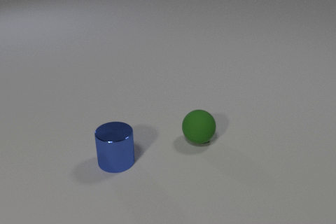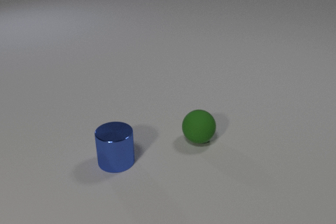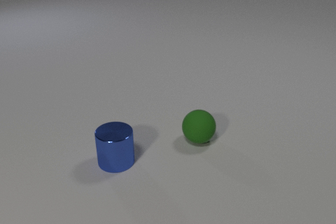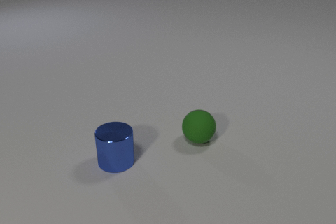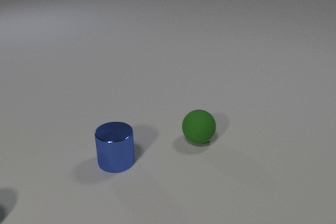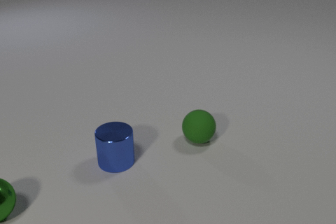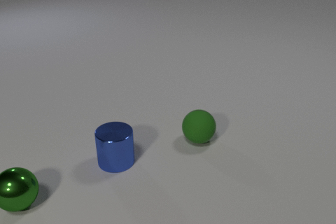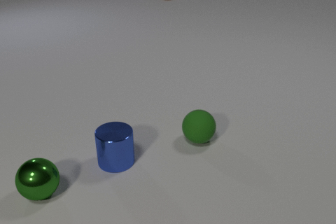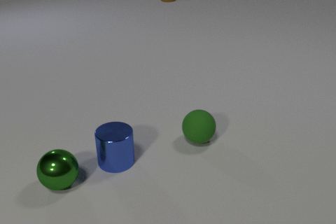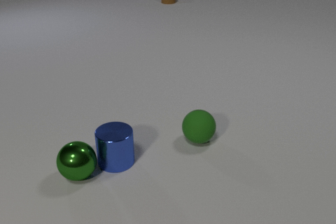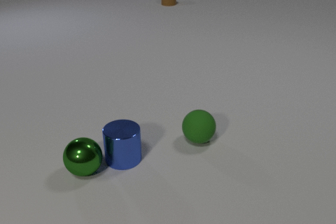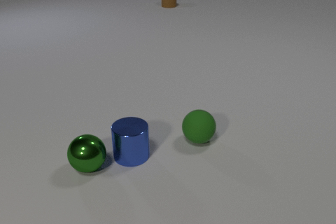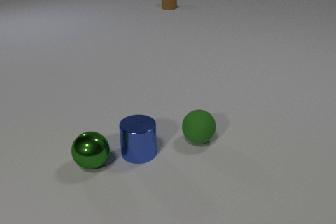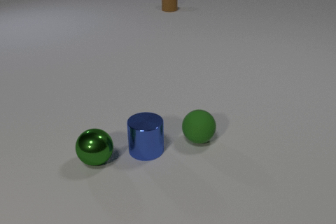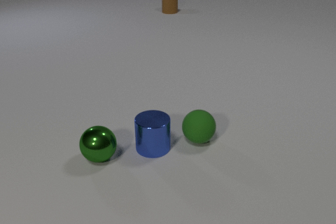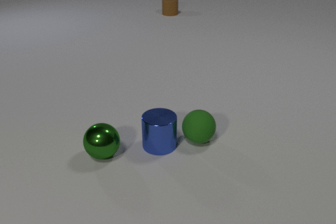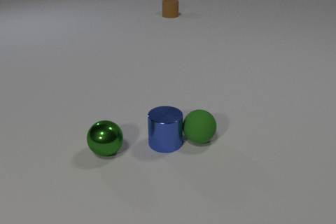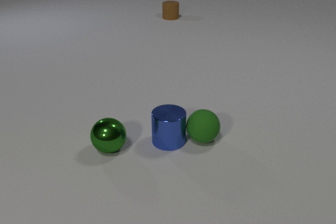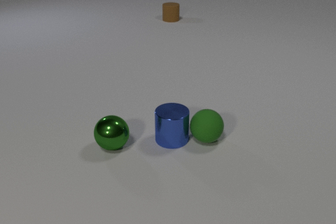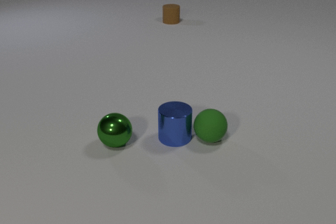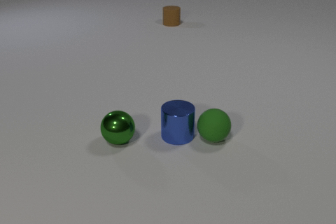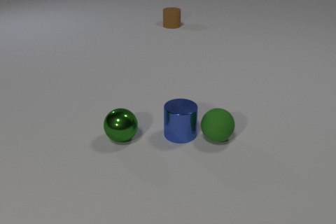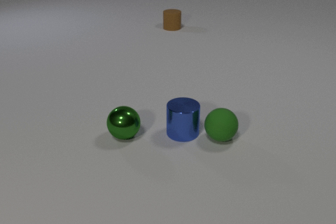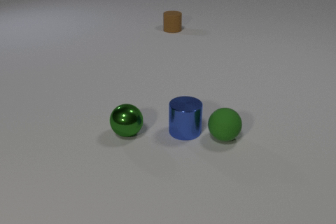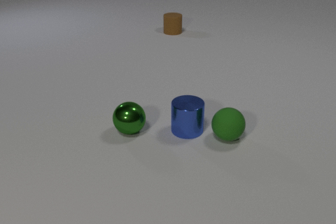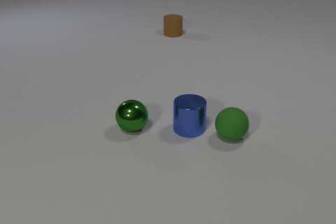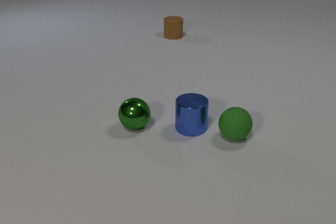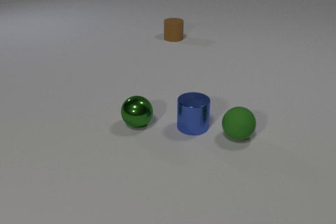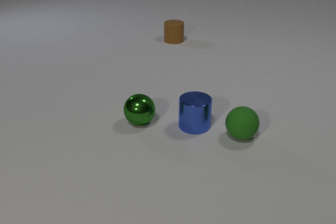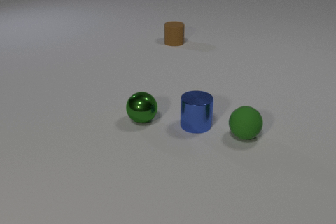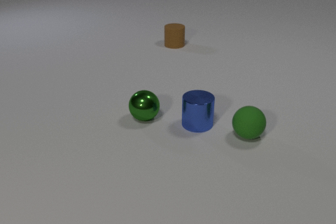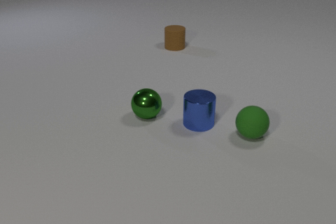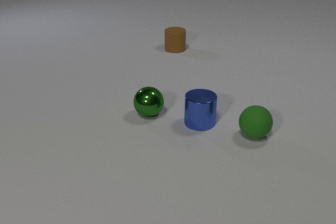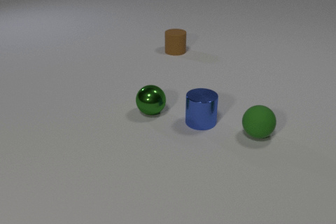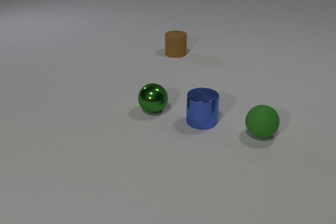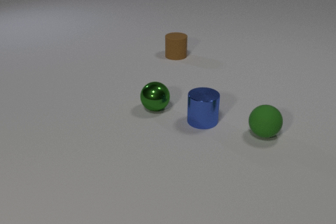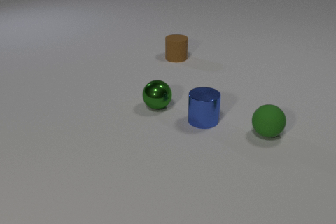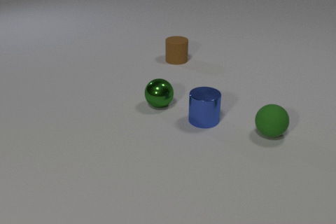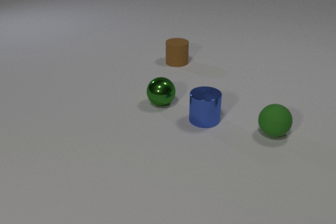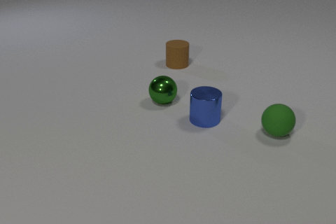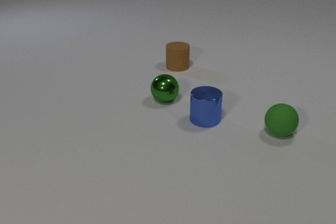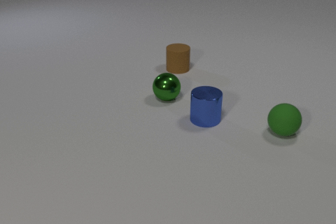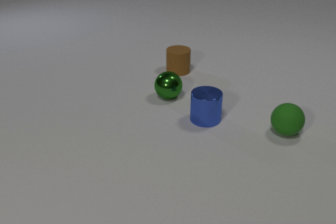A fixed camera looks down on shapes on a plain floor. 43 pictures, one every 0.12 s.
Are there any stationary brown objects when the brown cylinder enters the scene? no.
How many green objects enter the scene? 1.
How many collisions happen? 2.
0.00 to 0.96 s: The green metal sphere comes in at the left edge, rolls to the right. The brown rubber cylinder comes in at the top edge, slides toward the camera.
0.96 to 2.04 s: The green metal sphere rolls to the right and away from the camera. The blue metal cylinder slides to the right and away from the camera. The brown rubber cylinder slides toward the camera. The green metal sphere and the blue metal cylinder collide. The blue metal cylinder and the green rubber sphere collide.
2.04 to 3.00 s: The green metal sphere rolls away from the camera and to the right. The blue metal cylinder slides away from the camera and to the right. The brown rubber cylinder slides toward the camera. The green rubber sphere rolls to the right.
3.00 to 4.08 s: The green metal sphere rolls away from the camera and to the right. The blue metal cylinder slides away from the camera and to the right. The brown rubber cylinder slides toward the camera. The green rubber sphere rolls to the right.
4.08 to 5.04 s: The green metal sphere rolls away from the camera and to the right. The brown rubber cylinder slides toward the camera. The green rubber sphere rolls to the right and away from the camera.
